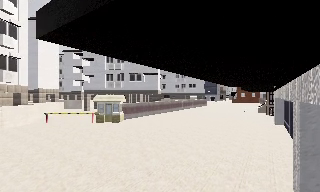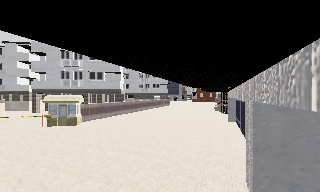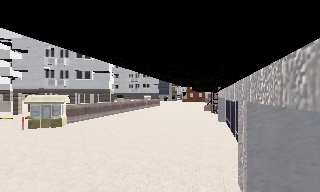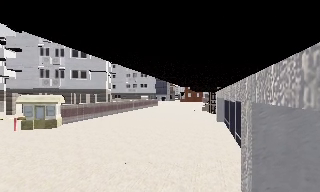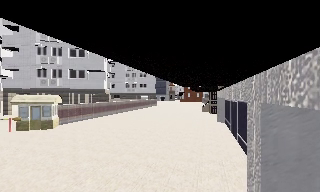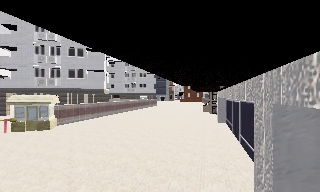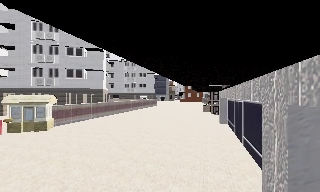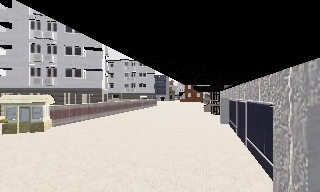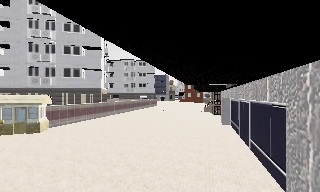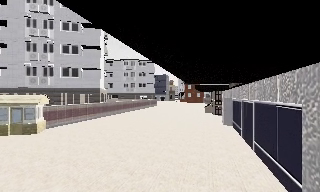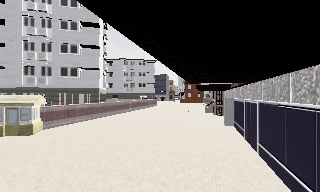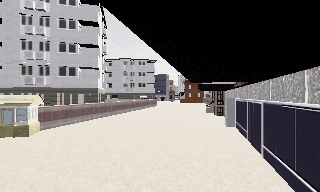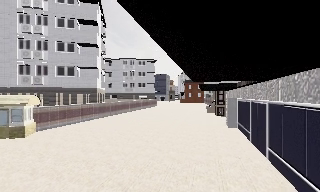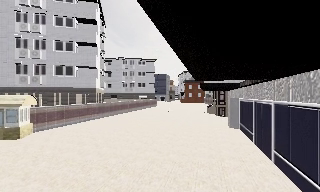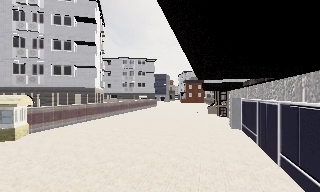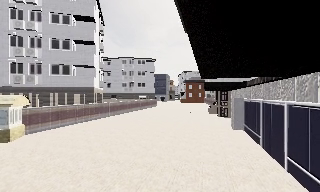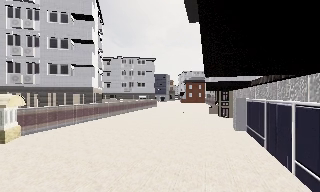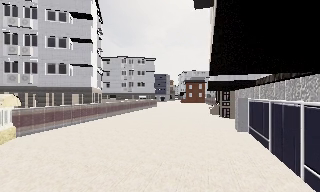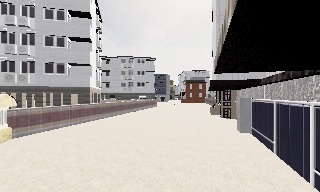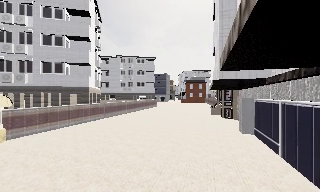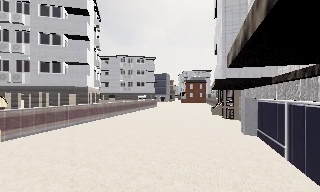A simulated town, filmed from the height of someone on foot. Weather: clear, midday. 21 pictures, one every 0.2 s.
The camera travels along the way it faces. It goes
forward.
0.0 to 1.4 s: The scene slides to the left, as the camera pans about 15 degrees to its right. It travels forward, about 2 m, so what stands in front looms larger.
1.4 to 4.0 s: The camera travels forward, about 4 m, so what stands in front looms larger.
The film runs forward here.
